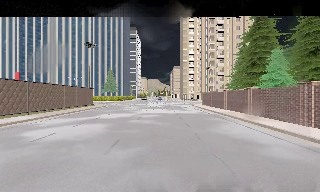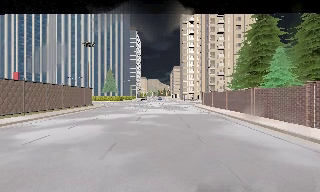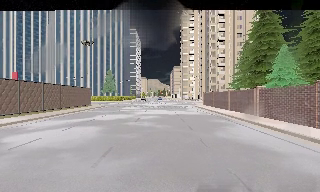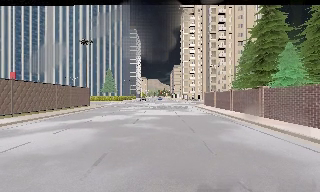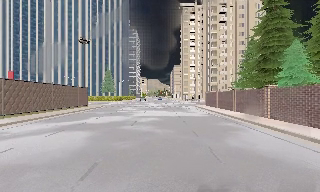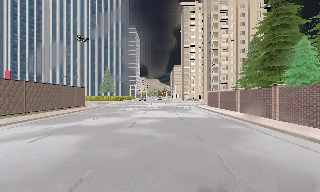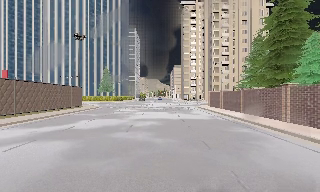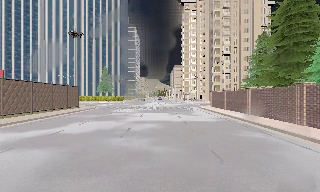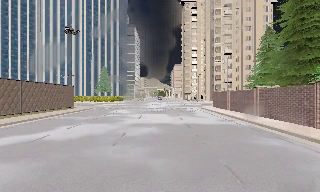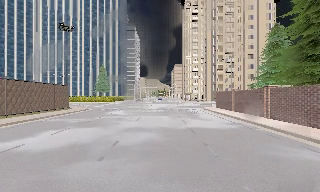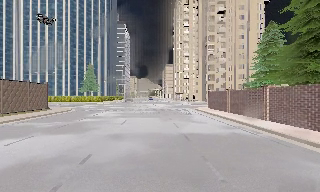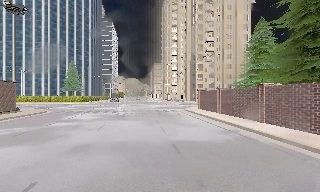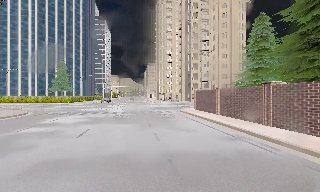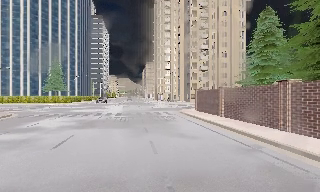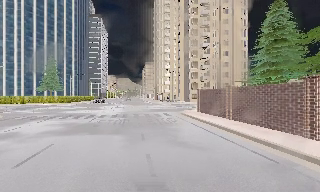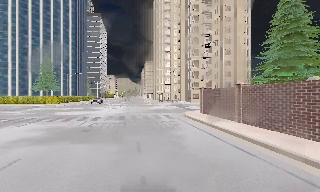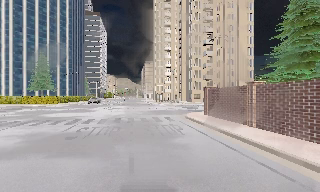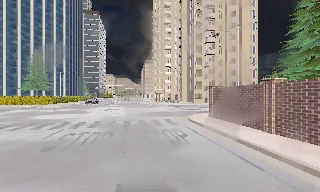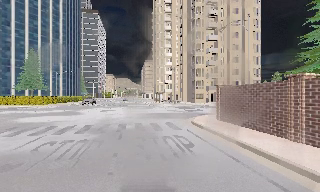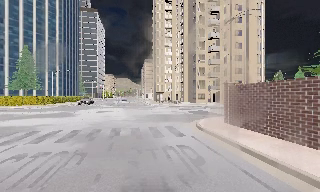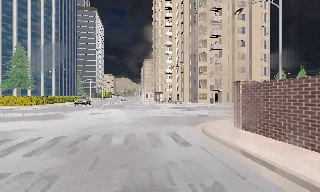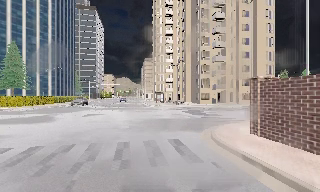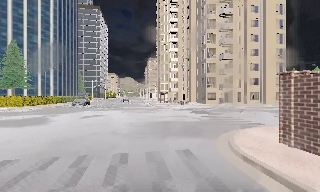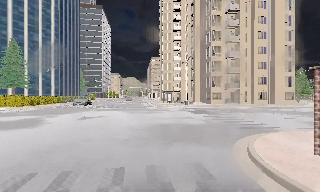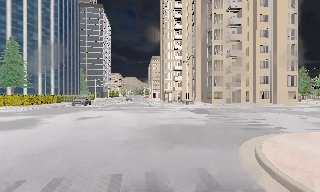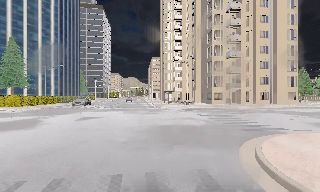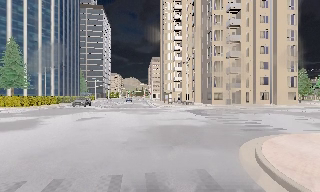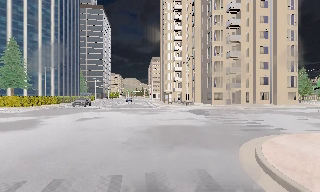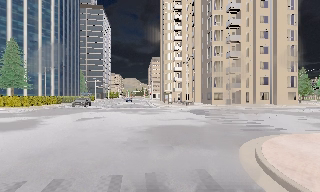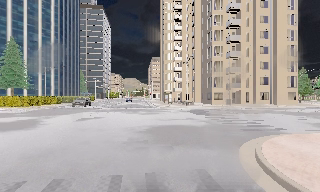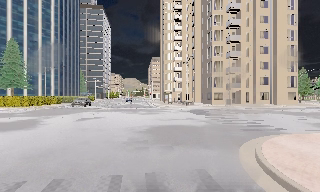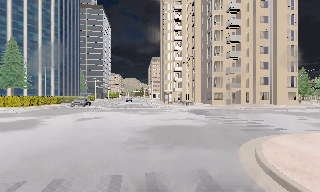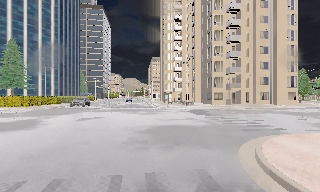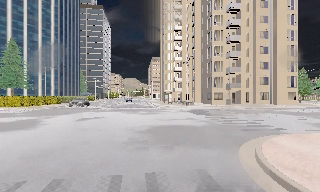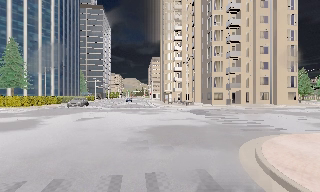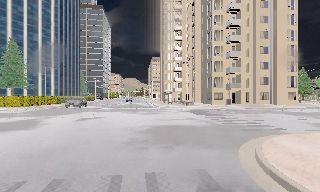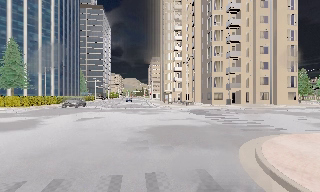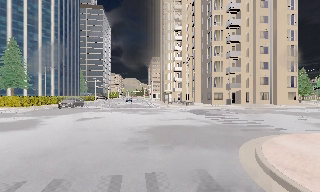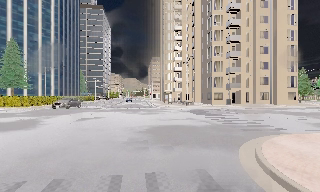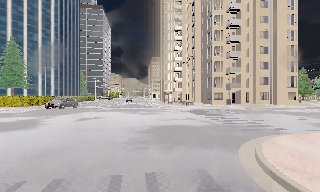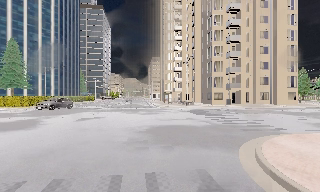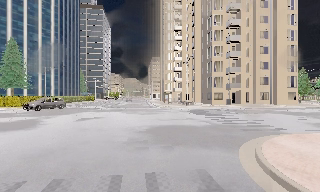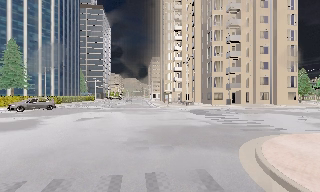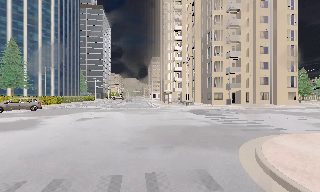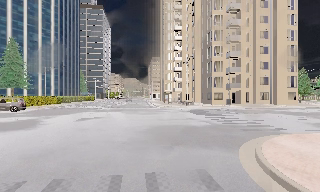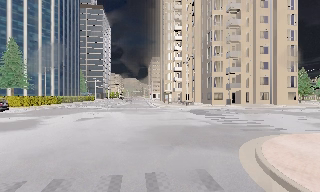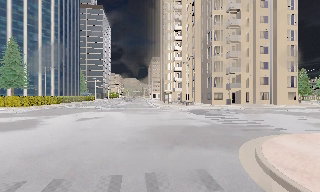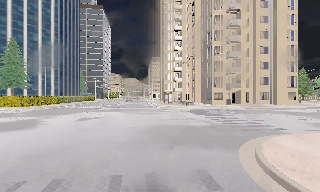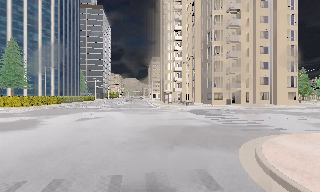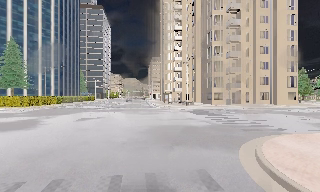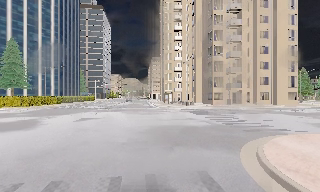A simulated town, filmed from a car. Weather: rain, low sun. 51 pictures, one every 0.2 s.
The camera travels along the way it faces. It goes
forward.
0.0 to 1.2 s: The camera travels forward, about 4 m, so what stands in front looms larger. It gains speed.
1.2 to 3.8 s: The scene slides to the left, as the camera pans about 10 degrees to its right. It travels forward, about 18 m, so what stands in front looms larger.
3.8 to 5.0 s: The camera travels forward, about 6 m, so what stands in front looms larger. It loses speed.
5.0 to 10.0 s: The camera keeps its place and its aim.
The film runs forward here.
